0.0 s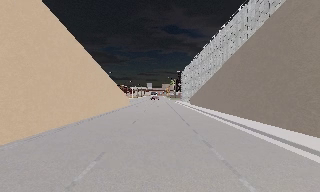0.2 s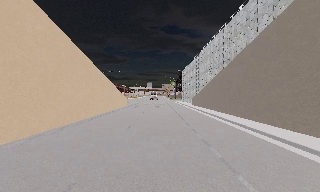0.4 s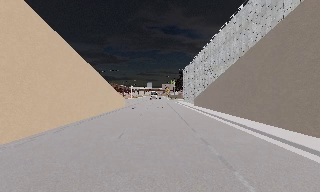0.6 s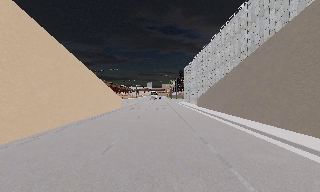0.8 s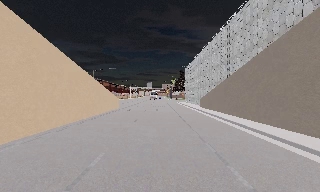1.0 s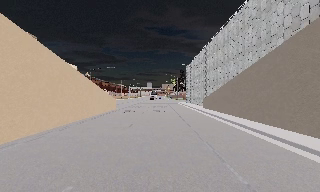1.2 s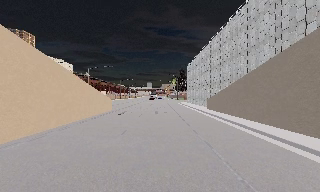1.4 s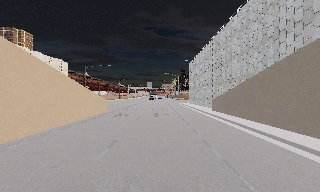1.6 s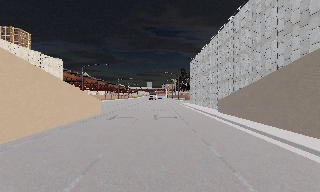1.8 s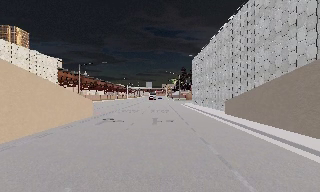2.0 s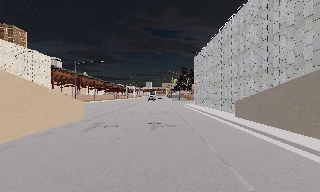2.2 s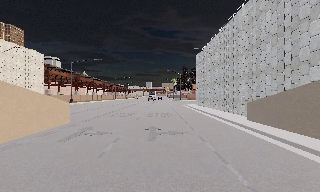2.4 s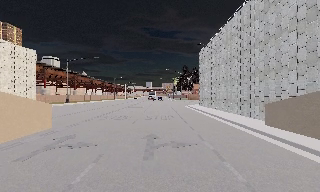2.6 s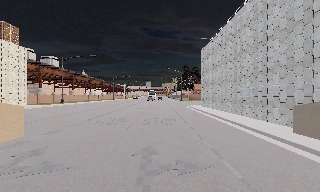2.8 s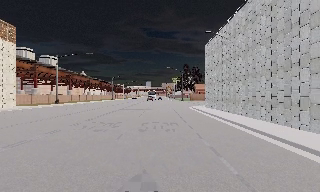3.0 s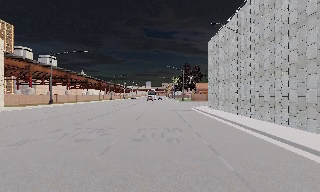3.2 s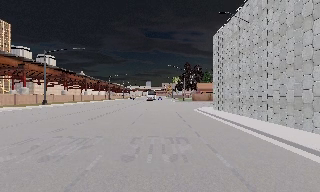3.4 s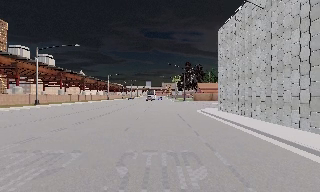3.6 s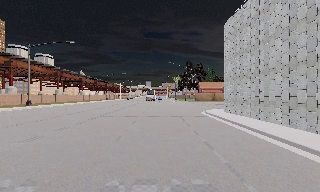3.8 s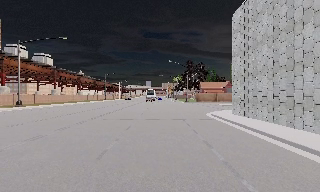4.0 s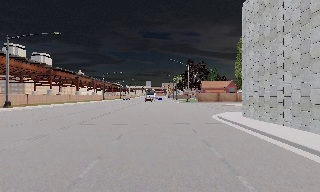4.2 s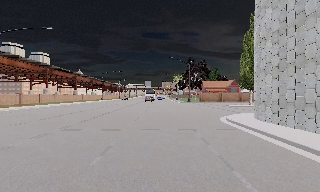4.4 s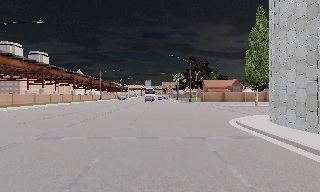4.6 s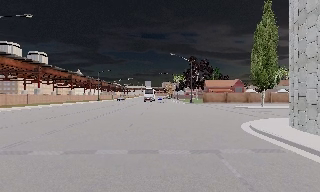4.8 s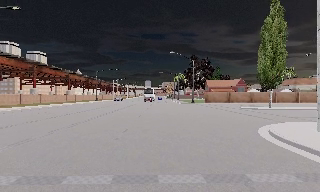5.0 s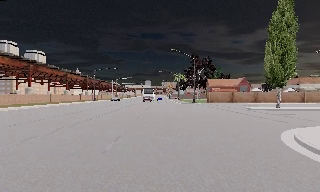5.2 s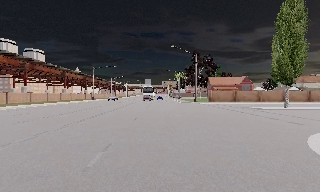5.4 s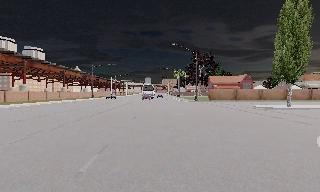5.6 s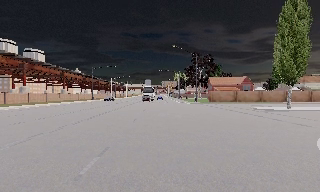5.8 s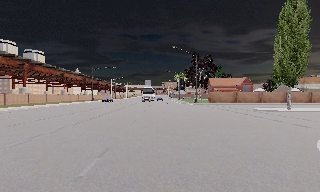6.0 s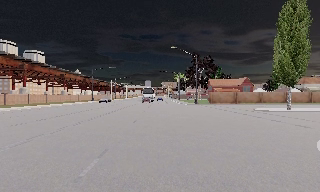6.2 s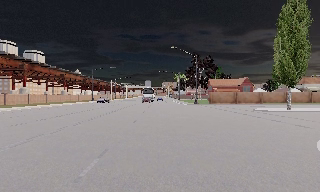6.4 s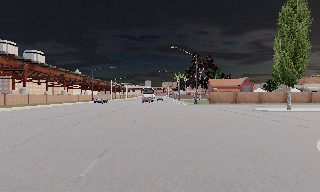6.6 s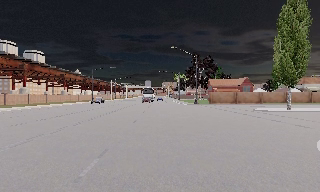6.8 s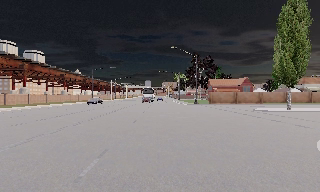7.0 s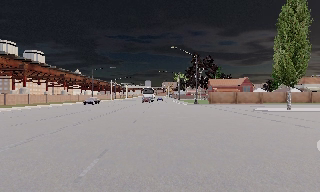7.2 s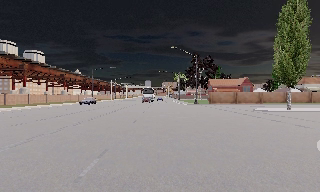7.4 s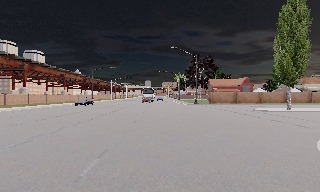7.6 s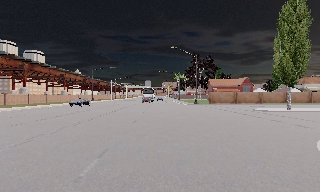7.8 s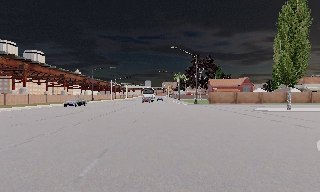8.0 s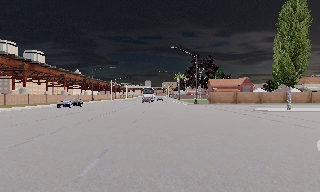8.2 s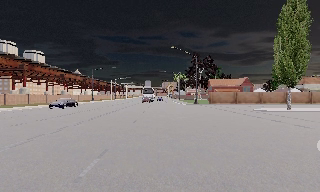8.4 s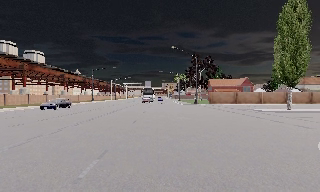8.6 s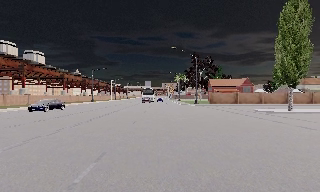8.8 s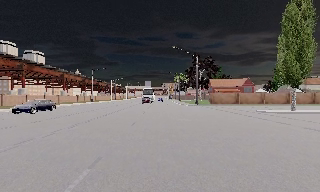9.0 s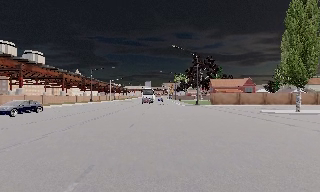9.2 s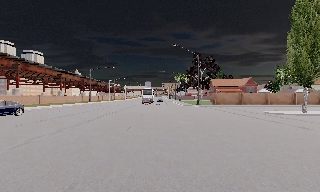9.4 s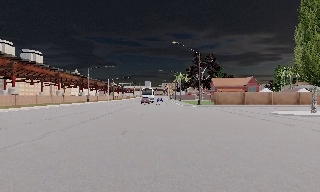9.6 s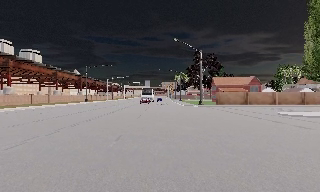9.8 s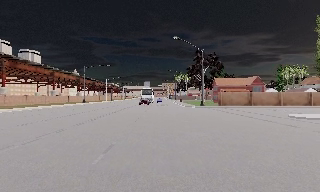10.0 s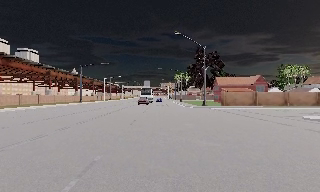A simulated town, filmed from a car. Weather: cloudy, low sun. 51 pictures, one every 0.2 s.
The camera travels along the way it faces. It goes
forward.
0.0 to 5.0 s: The camera travels forward, about 45 m, so what stands in front looms larger.
5.0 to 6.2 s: The camera travels forward, about 1.5 m, so what stands in front looms larger. It loses speed.
6.2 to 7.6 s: The camera keeps its place and its aim.
7.6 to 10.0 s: The camera travels forward, about 7 m, so what stands in front looms larger. It gains speed.
The film runs forward here.
